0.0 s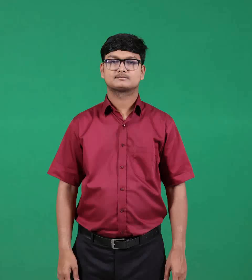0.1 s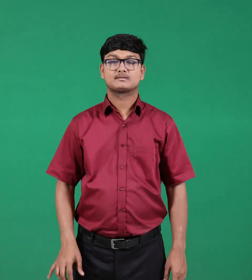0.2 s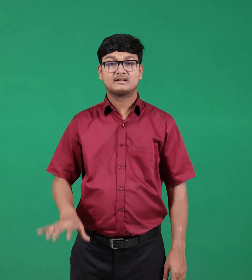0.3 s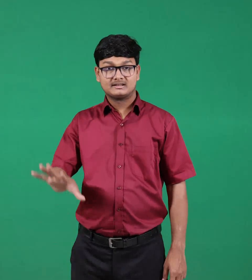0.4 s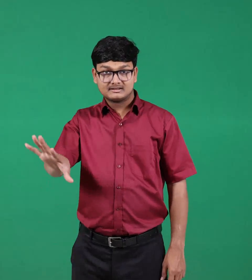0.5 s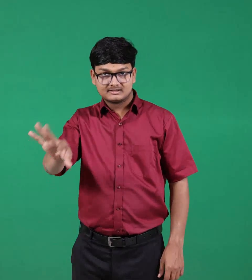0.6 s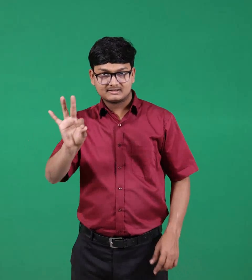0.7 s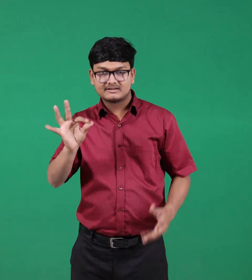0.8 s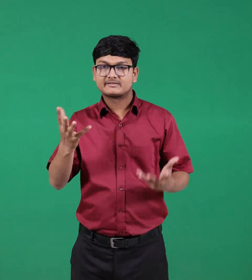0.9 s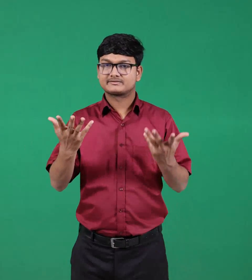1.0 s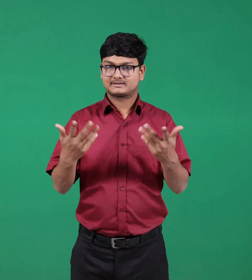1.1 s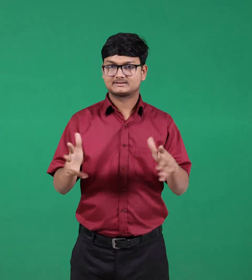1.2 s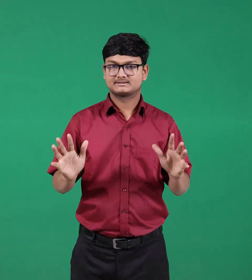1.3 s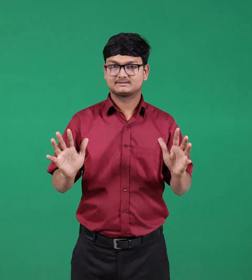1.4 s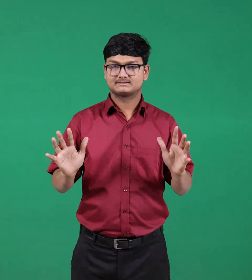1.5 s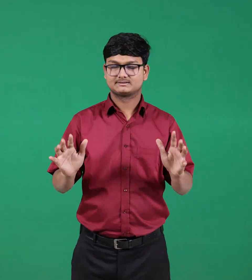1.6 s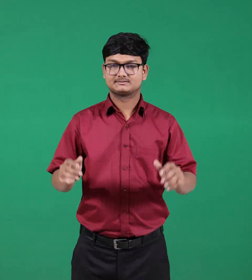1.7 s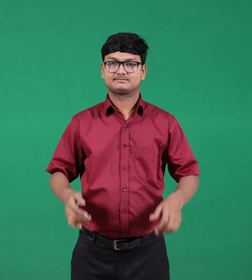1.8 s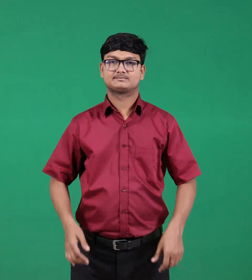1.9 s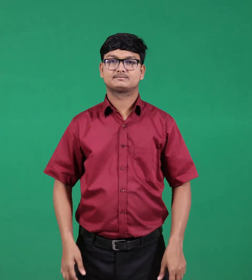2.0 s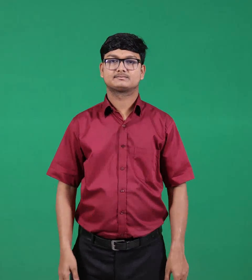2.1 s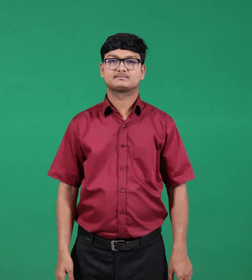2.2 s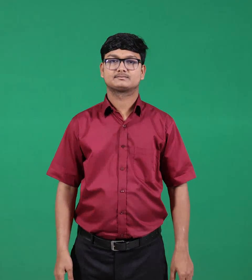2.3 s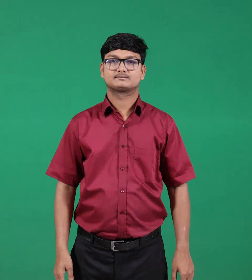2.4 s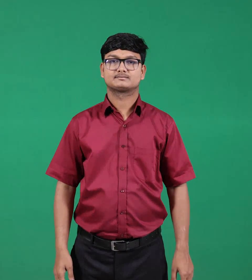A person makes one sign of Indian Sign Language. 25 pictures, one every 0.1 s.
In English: chose
